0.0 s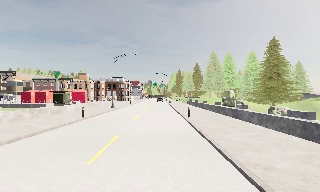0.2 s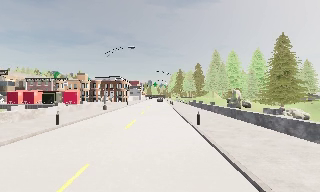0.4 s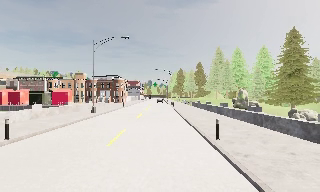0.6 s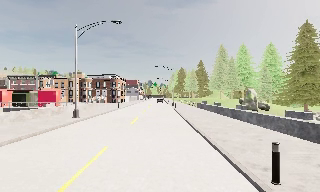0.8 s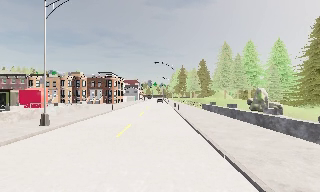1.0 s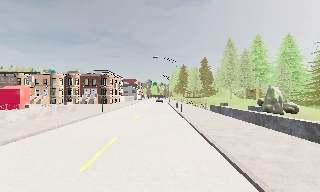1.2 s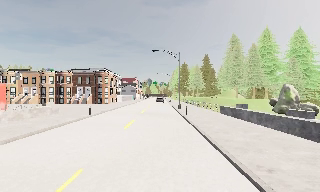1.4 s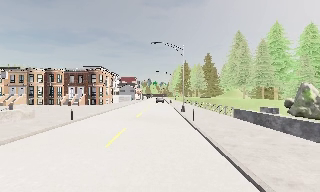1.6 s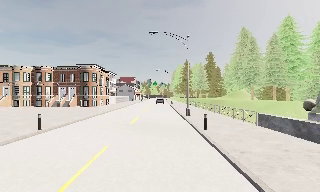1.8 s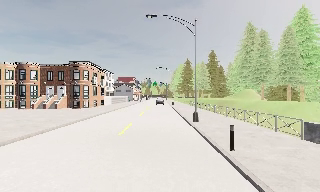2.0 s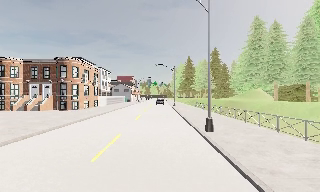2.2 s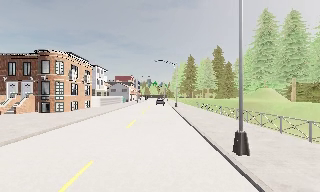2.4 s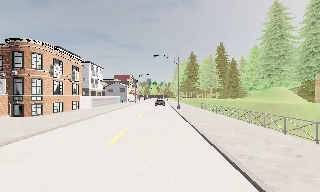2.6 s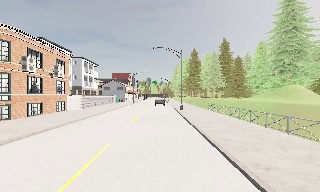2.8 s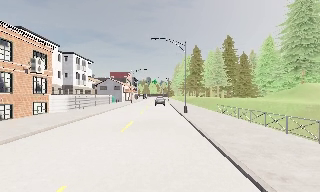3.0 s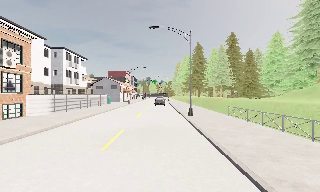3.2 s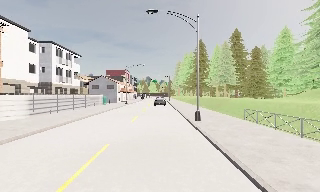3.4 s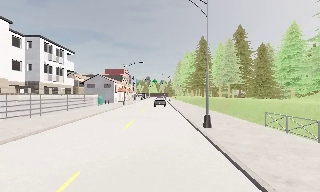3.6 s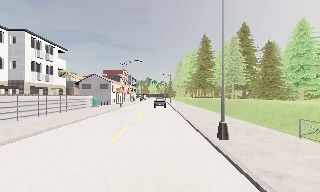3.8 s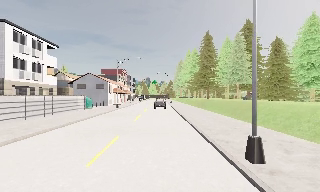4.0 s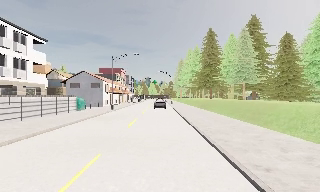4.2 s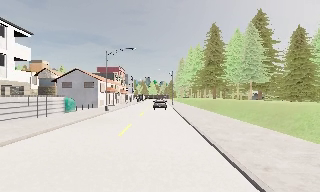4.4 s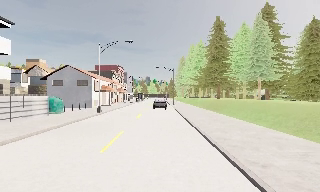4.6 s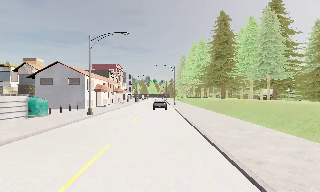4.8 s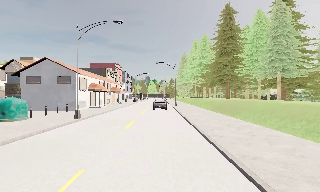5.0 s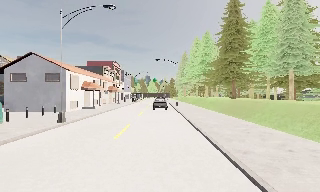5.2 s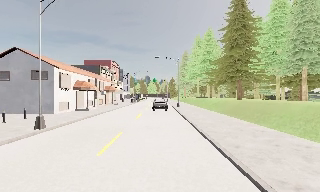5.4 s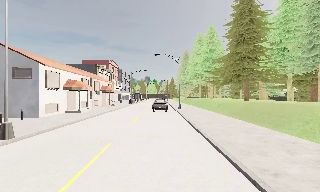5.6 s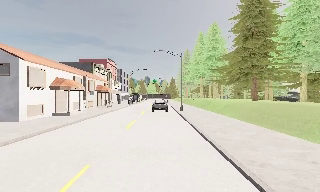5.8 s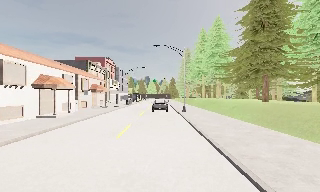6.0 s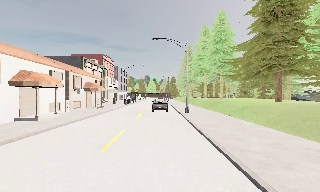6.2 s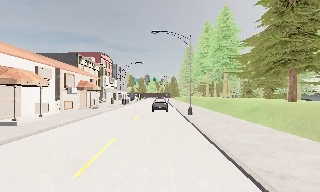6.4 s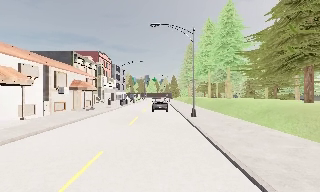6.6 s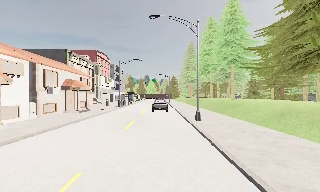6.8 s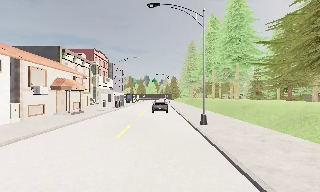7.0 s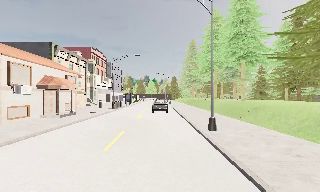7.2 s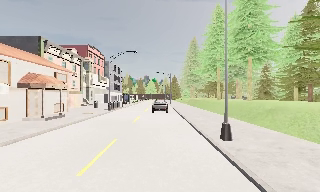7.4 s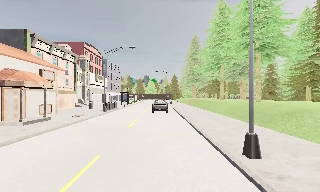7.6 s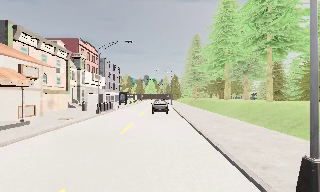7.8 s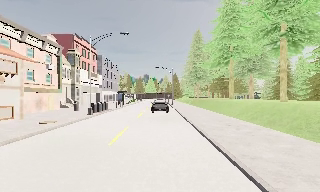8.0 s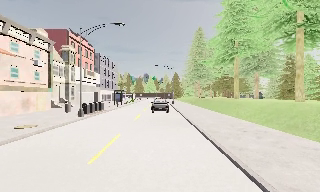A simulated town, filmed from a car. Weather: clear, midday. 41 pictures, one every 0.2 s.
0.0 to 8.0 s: The camera travels forward, about 100 m, so what stands in front looms larger. It loses speed.
The film runs forward here.
